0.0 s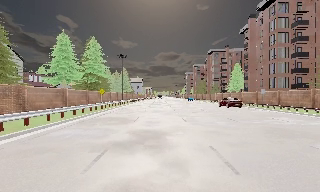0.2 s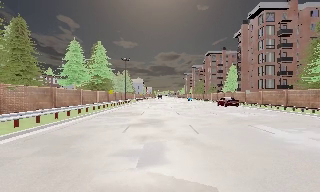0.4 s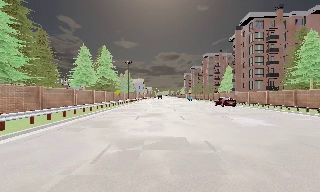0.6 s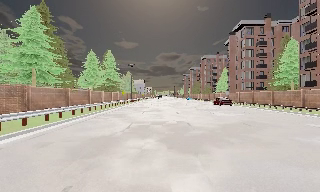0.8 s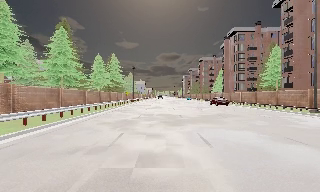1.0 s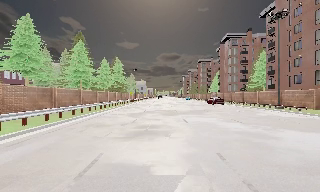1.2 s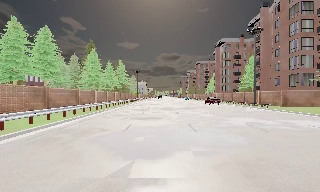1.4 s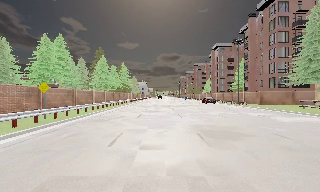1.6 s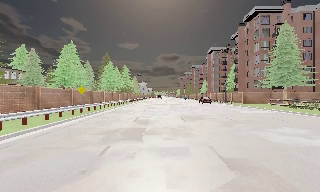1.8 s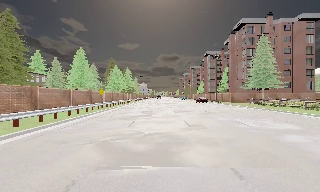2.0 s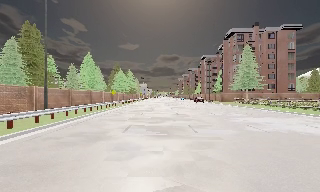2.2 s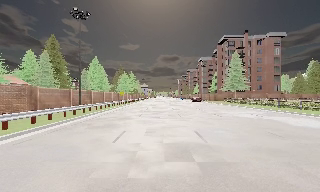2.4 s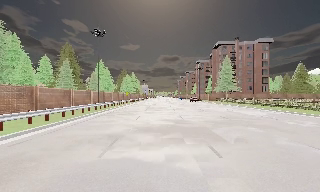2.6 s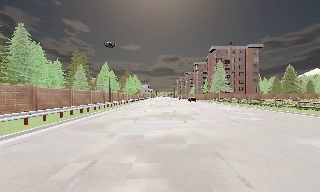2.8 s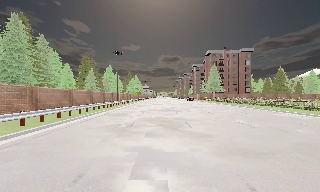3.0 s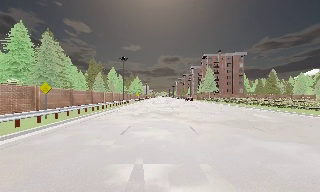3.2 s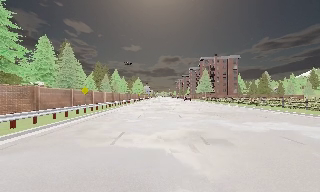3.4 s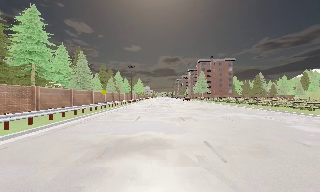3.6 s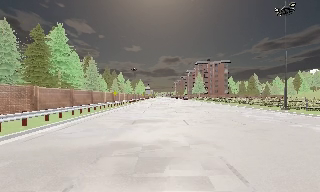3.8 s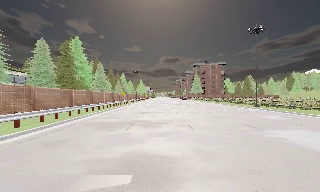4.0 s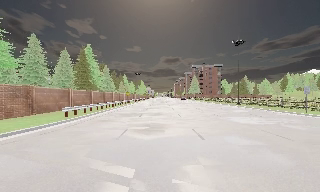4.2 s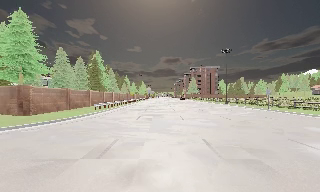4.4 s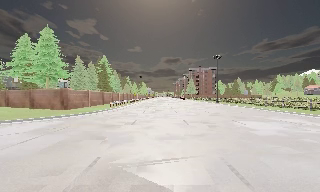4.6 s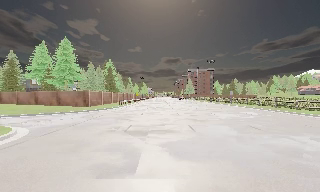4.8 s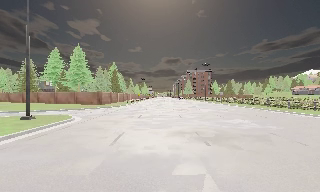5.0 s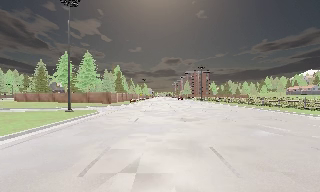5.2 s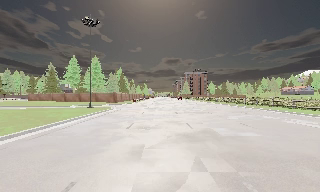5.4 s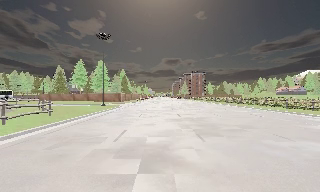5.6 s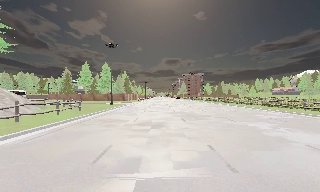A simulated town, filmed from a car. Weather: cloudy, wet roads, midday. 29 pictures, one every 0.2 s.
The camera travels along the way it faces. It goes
backward.
0.0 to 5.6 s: The camera travels backward, about 145 m, so what stands in front gets smaller.
The film runs backward here.
